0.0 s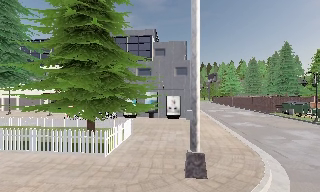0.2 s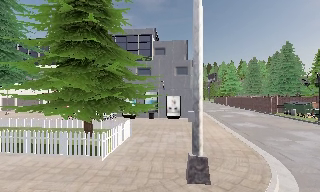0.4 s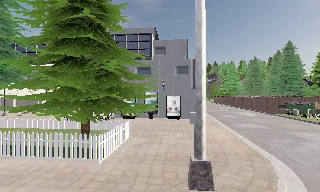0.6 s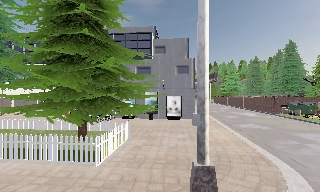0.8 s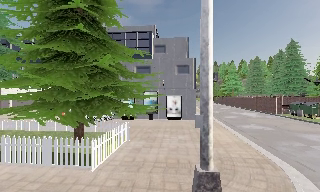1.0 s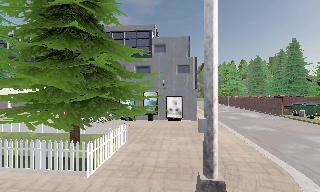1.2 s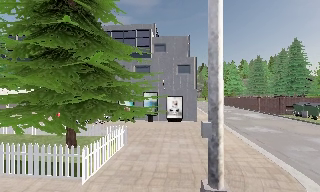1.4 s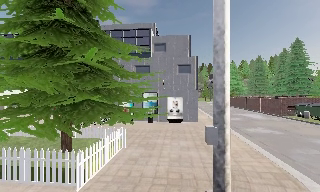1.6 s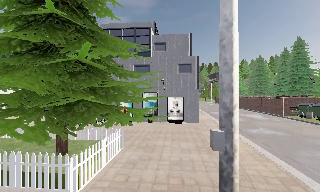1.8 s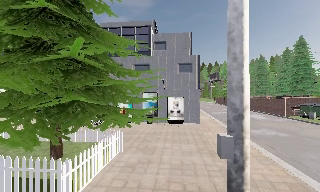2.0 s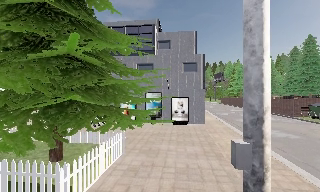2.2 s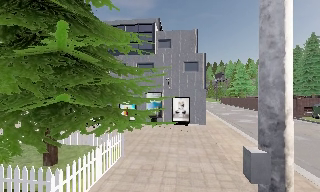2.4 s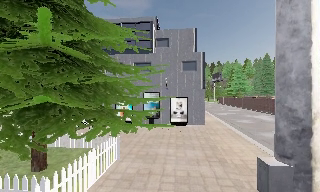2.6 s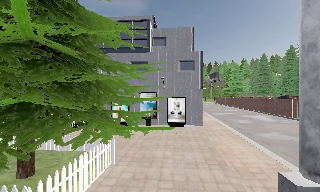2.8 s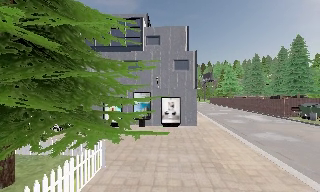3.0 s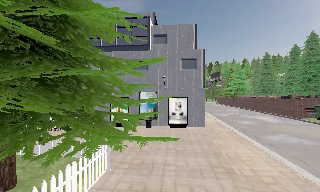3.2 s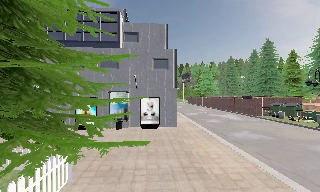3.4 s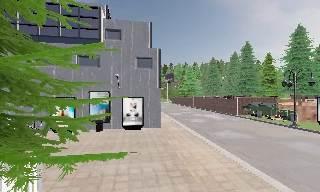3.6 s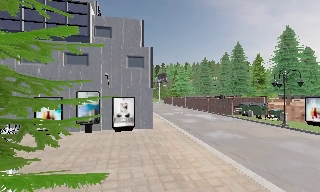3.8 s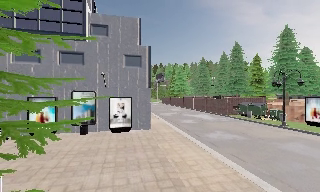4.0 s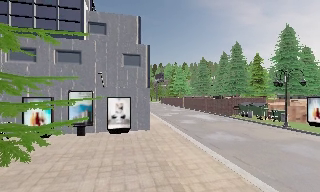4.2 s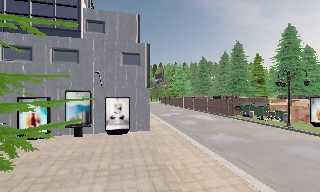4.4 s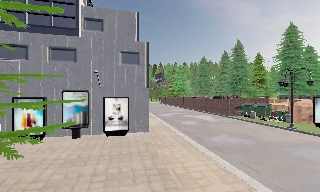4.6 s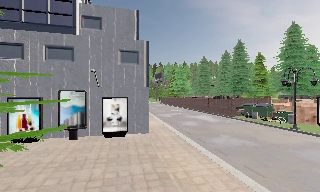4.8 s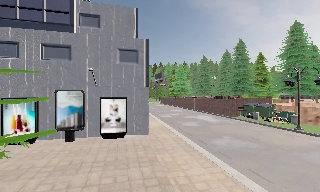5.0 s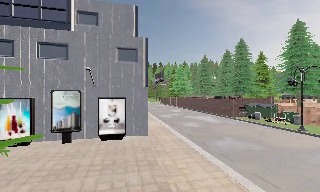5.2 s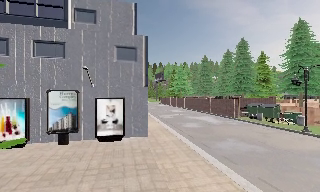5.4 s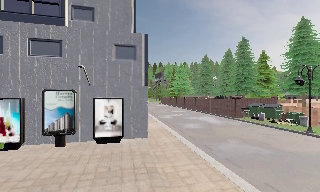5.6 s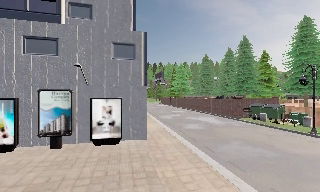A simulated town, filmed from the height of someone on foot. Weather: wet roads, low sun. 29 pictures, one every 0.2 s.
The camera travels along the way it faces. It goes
forward.
0.0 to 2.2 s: The camera travels forward, about 3.5 m, so what stands in front looms larger.
2.2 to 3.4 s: The scene slides to the left, as the camera pans about 15 degrees to its right. It travels forward, about 2 m, so what stands in front looms larger.
3.4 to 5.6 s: The camera travels forward, about 3.5 m, so what stands in front looms larger.
The film runs forward here.
